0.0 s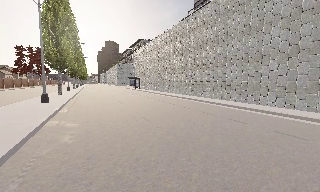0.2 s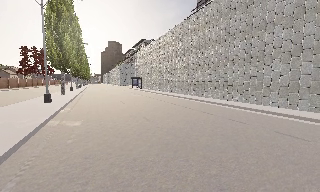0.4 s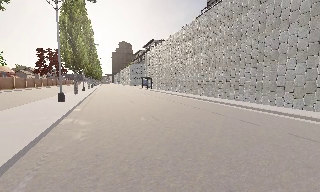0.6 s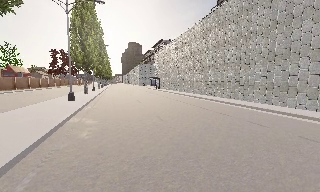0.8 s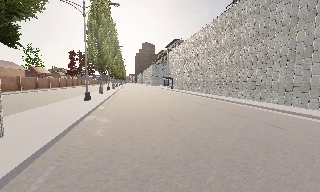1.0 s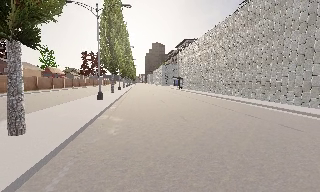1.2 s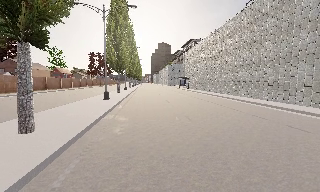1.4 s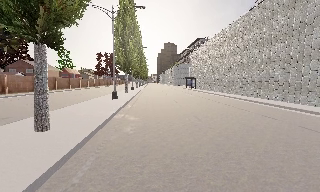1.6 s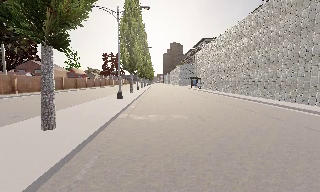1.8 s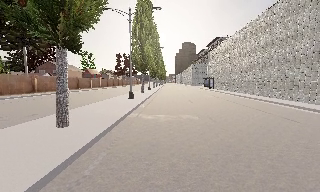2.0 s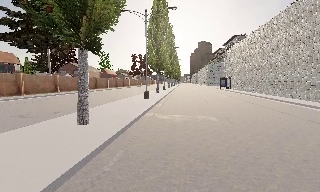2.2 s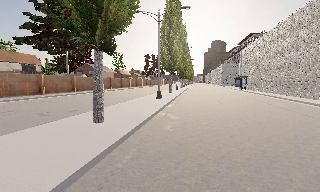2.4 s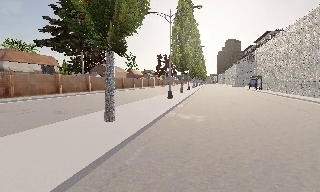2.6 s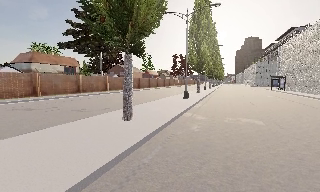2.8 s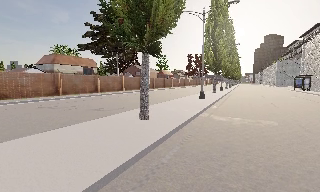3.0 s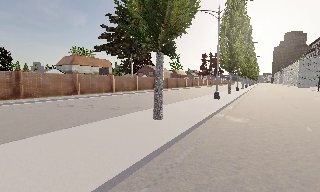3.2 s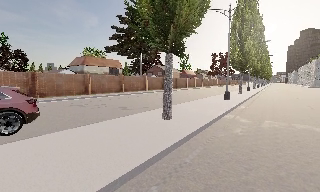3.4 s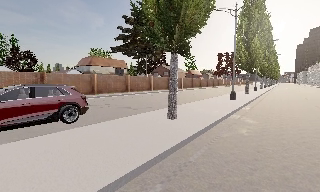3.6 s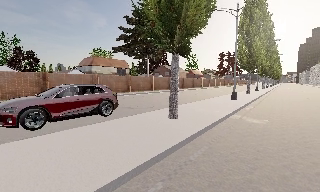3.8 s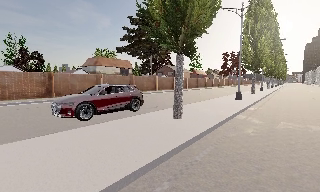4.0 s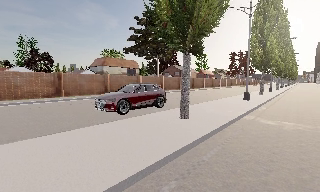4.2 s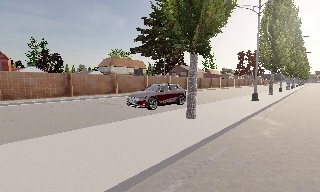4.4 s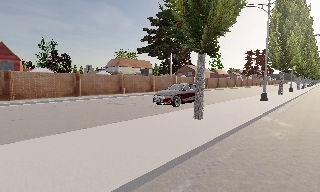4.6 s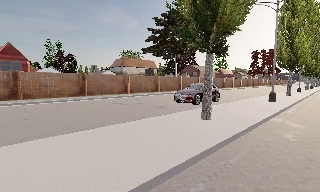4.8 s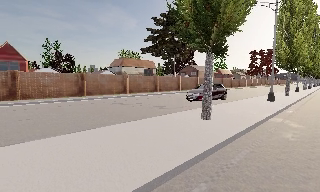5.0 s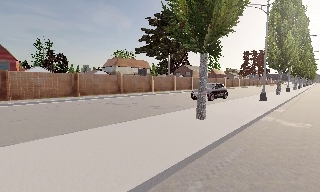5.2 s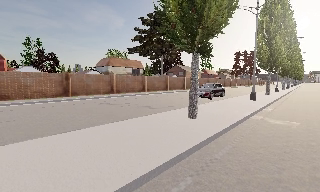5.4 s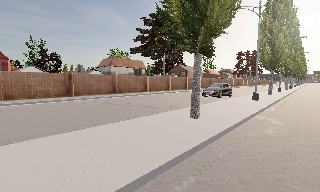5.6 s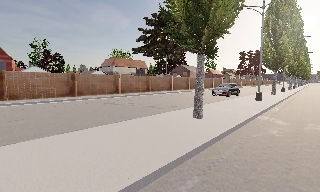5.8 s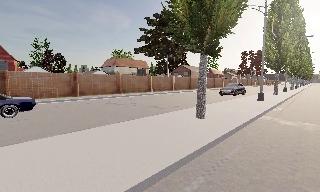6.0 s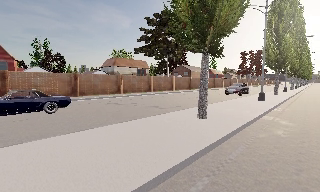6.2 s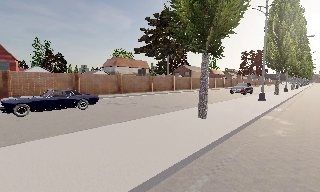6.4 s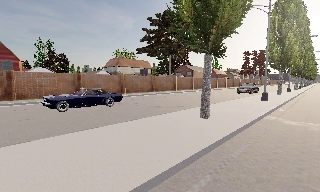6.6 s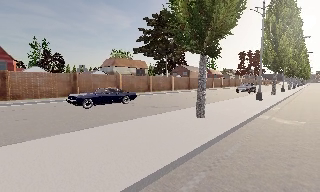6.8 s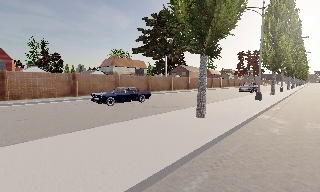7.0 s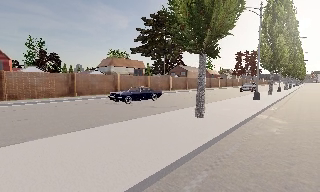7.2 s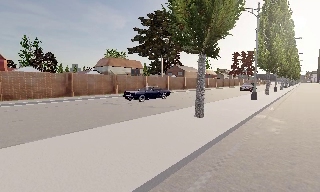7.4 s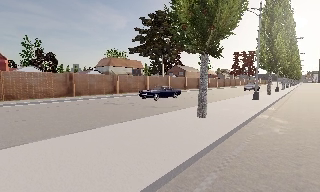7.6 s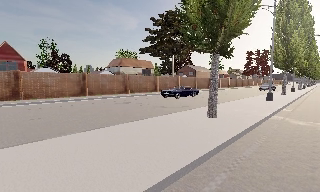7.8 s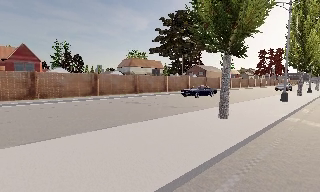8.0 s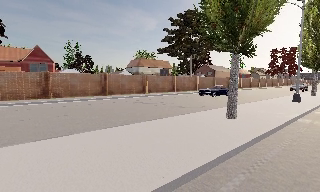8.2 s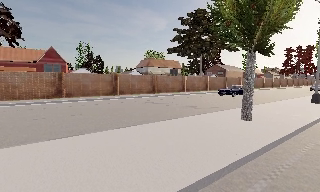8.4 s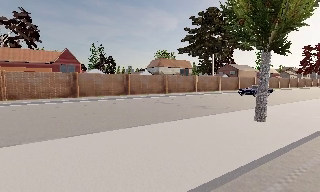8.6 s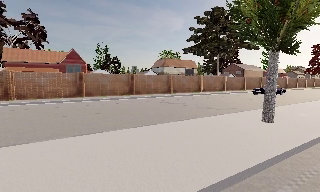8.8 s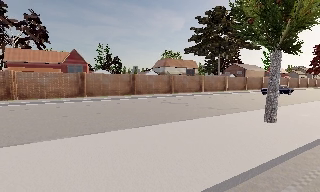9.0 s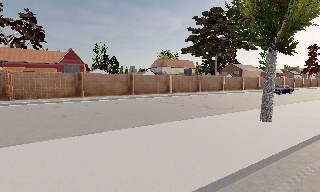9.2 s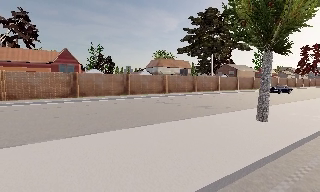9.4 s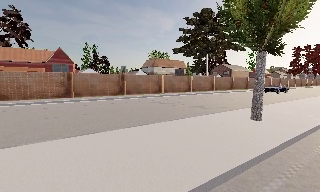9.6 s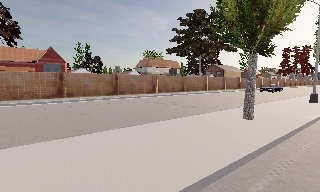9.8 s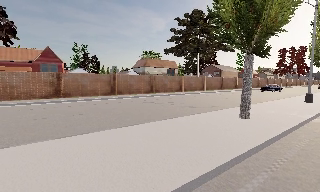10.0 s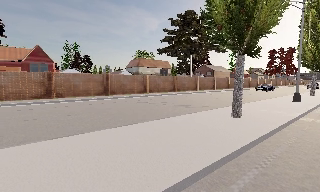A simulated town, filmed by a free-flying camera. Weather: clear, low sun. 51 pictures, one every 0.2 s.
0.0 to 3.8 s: The scene slides to the right, as the camera pans about 65 degrees to its left. It travels backward, about 0.5 m.
3.8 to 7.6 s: The camera travels to its left, about 1 m, so close, fixed things drift to the right.
7.6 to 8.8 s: The camera swings to its left by about 15 degrees, and the scene slides to the right.
8.8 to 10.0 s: The camera shifts only a little, or ends up much as it began.
The film runs backward here.
